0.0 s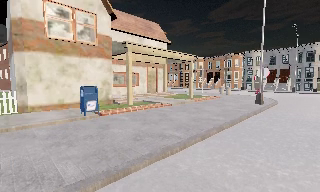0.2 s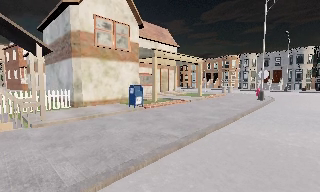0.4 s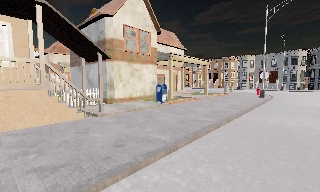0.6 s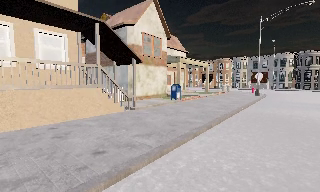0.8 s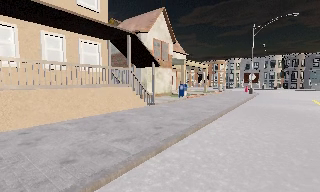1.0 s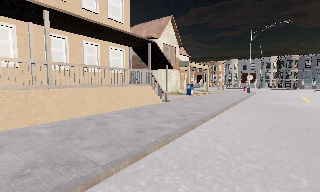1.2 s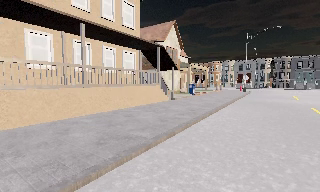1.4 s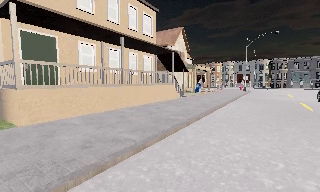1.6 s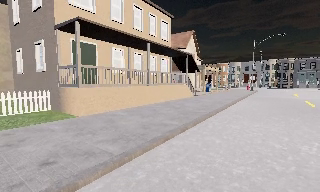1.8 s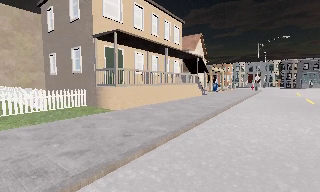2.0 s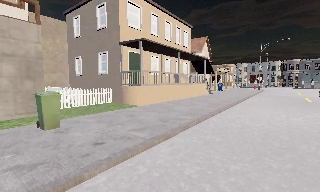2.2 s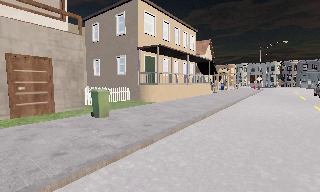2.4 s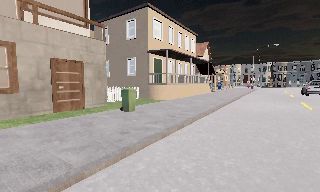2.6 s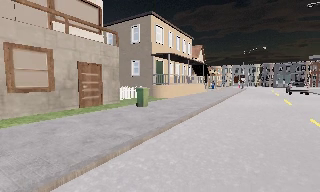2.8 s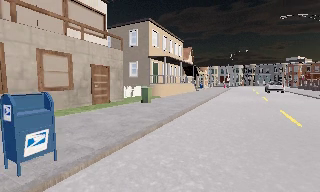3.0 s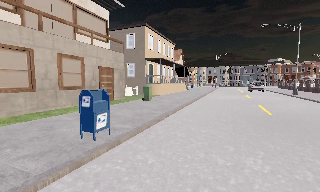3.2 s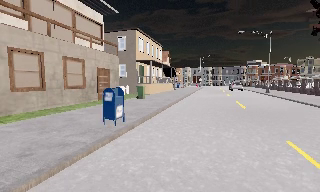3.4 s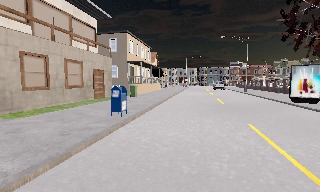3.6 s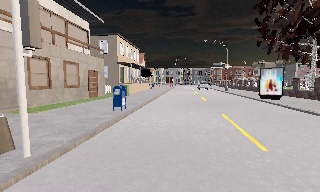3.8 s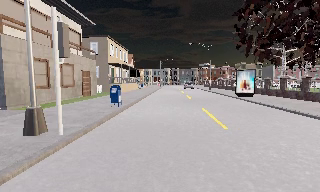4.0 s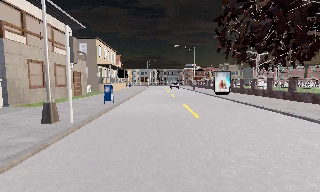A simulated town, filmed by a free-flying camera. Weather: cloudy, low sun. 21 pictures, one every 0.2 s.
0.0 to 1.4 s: The camera pans to its right, which is clockwise from overhead, by about 10 degrees. It travels backward and to its left, about 14 m, so what stands in front gets smaller.
1.4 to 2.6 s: The camera travels backward and to its left, about 10 m, so what stands in front gets smaller.
2.6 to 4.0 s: The camera pans to its right, which is clockwise from overhead, by about 35 degrees. It travels backward, about 10 m.
The film runs forward here.
